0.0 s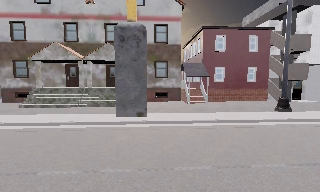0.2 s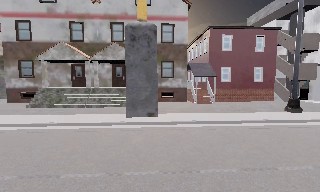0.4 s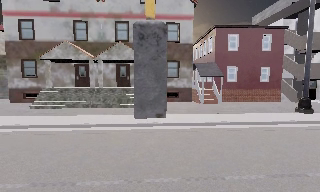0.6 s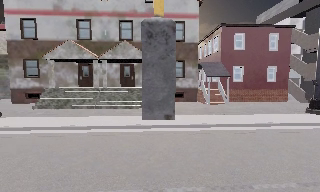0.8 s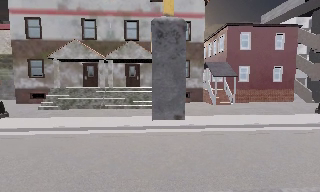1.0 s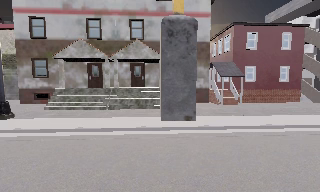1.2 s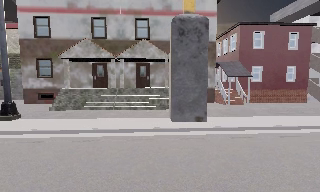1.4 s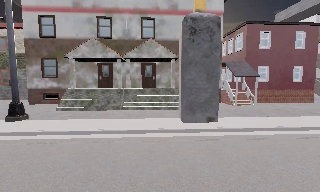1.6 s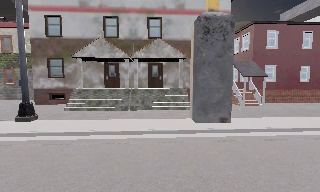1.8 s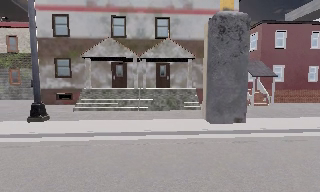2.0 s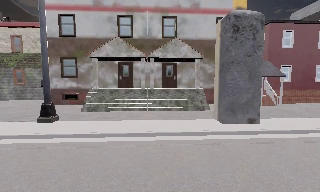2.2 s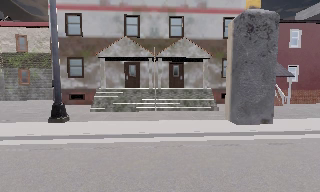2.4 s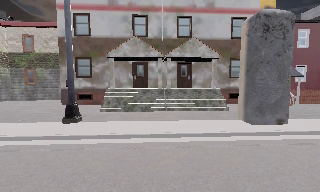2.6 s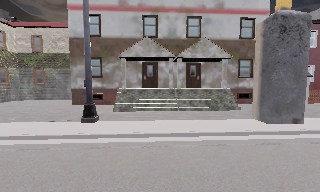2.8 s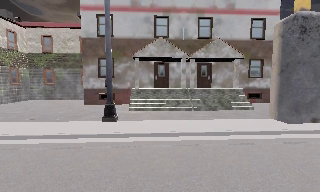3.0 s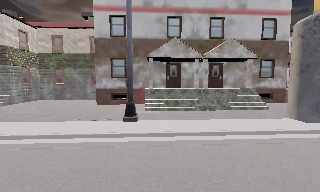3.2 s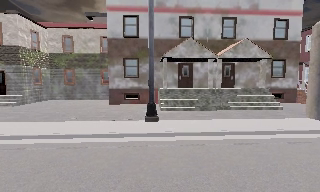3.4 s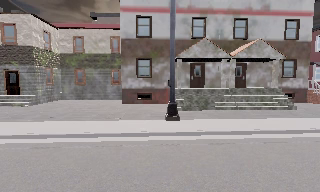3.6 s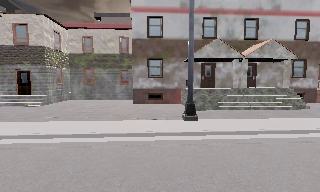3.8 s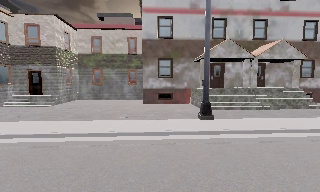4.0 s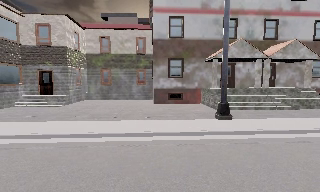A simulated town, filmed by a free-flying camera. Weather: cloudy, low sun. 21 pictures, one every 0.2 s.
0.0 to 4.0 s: The camera travels to its left, about 15 m, so close, fixed things drift to the right. It gains speed.
The film runs forward here.
